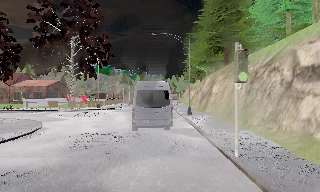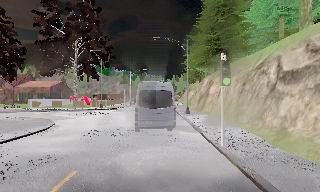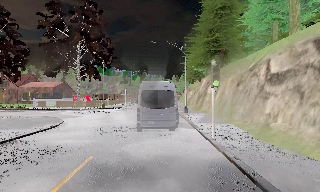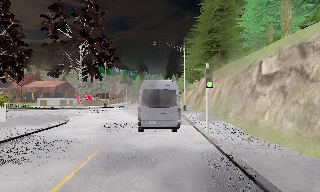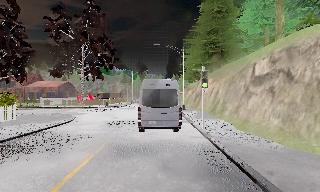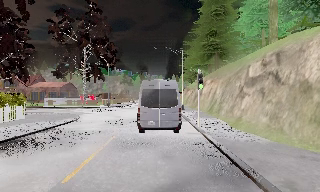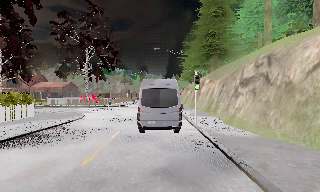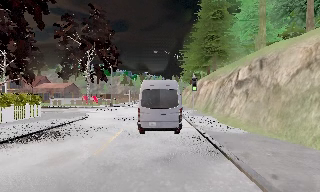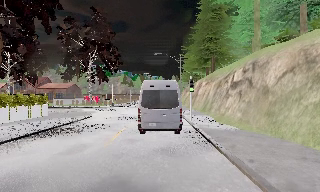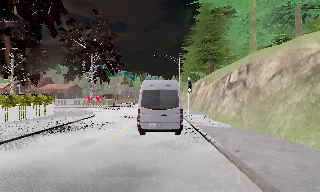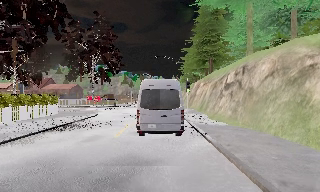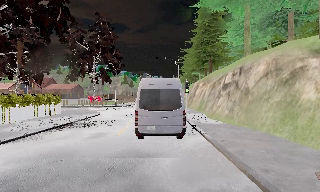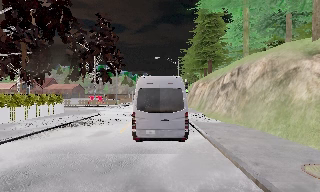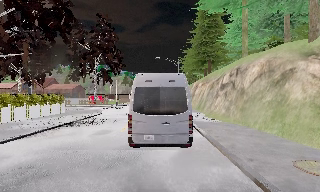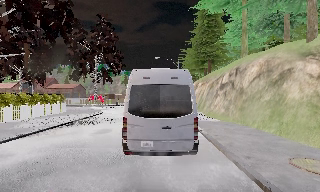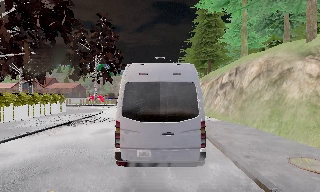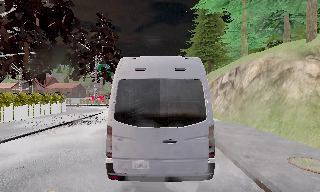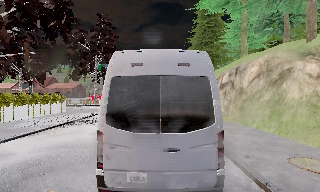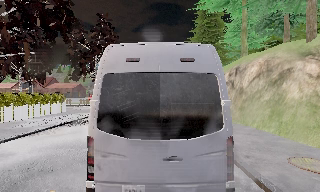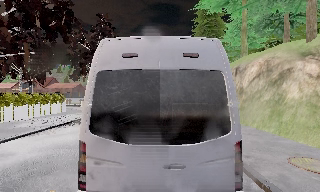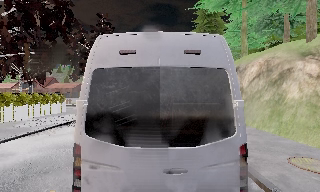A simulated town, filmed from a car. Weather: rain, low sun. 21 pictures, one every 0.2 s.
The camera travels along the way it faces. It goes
backward.
0.0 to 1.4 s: The camera travels backward, about 6 m, so what stands in front gets smaller.
1.4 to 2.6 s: The camera travels backward, about 3.5 m, so what stands in front gets smaller. It loses speed.
2.6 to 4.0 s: The camera shifts only a little, or ends up much as it began.
The film runs backward here.
